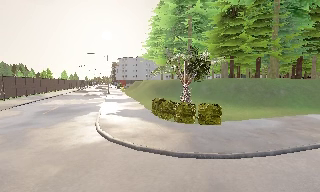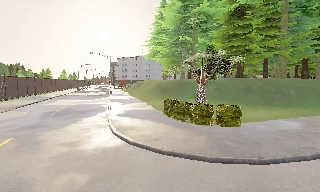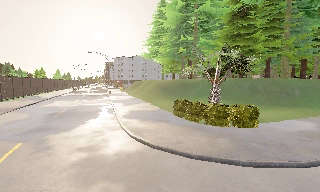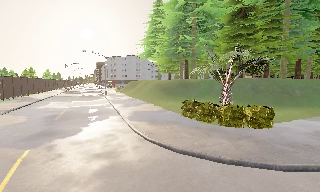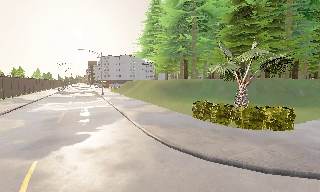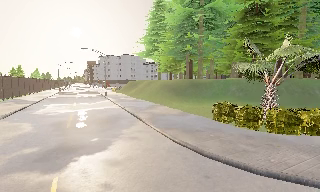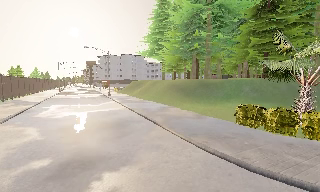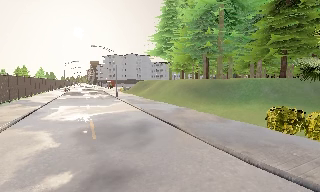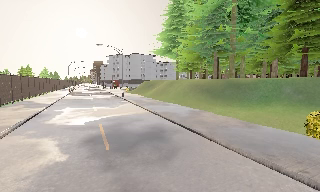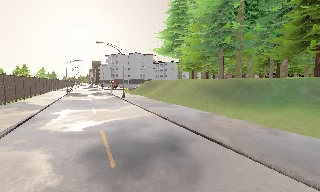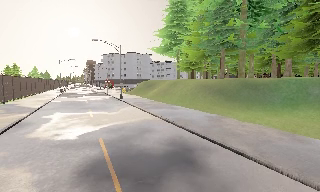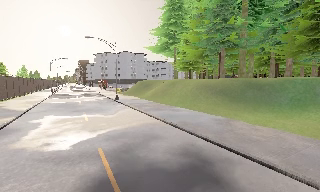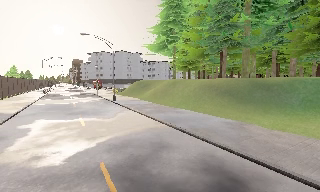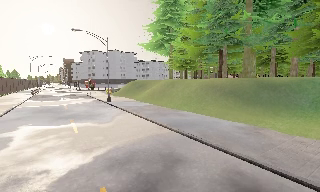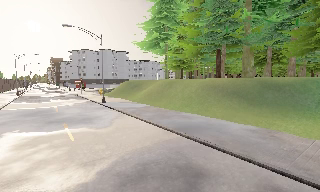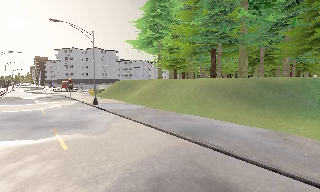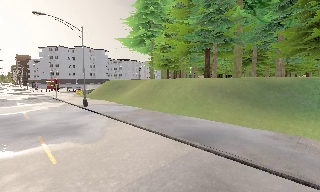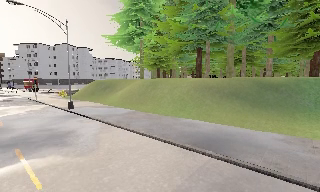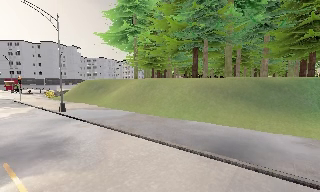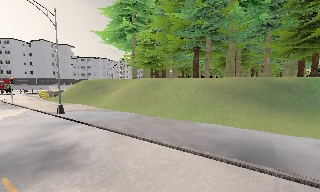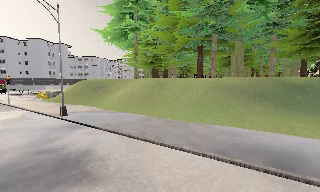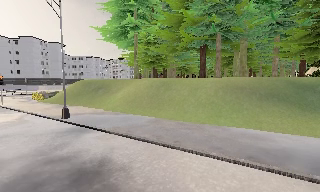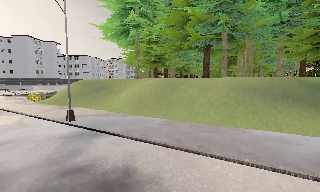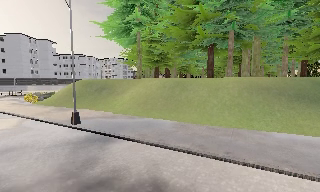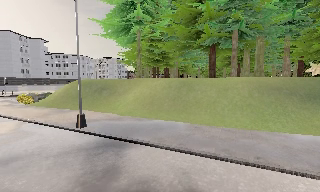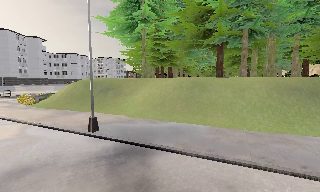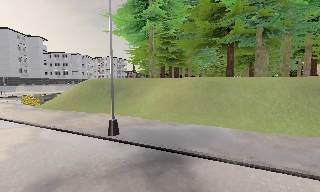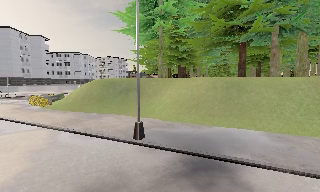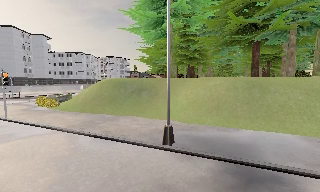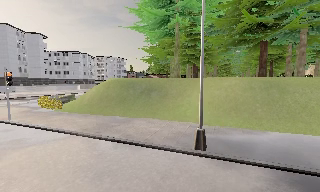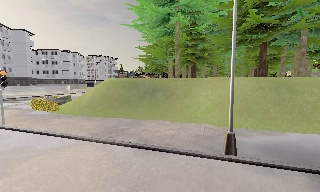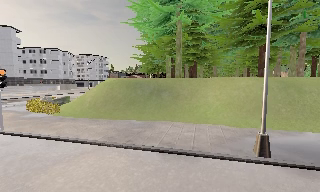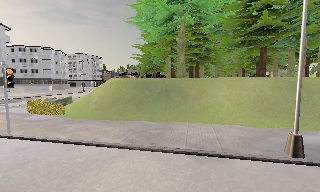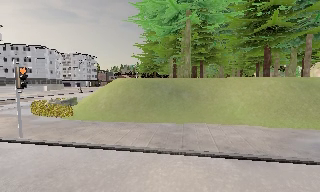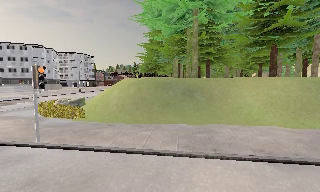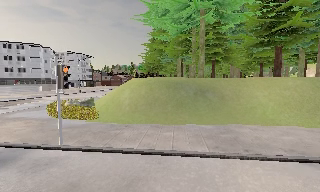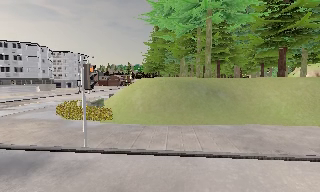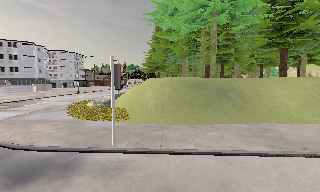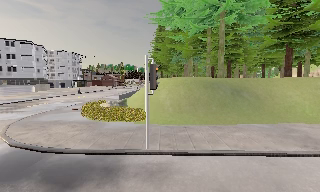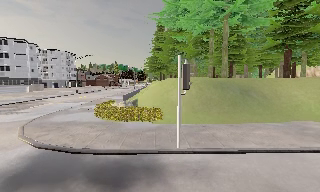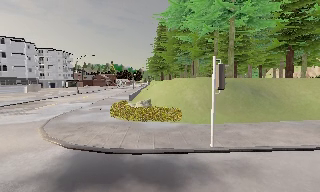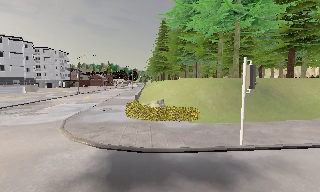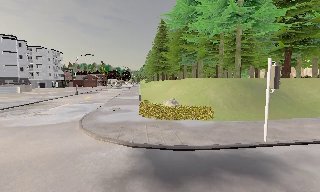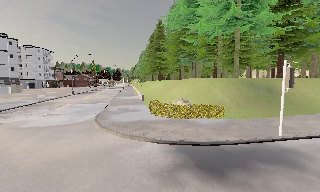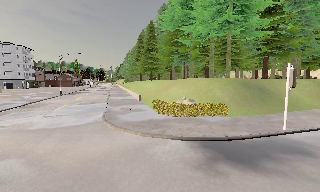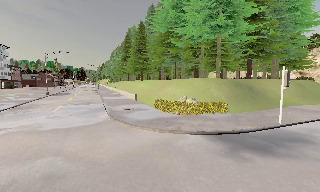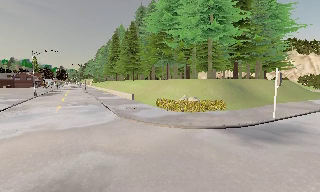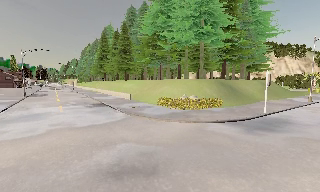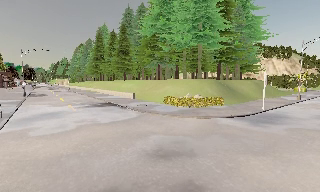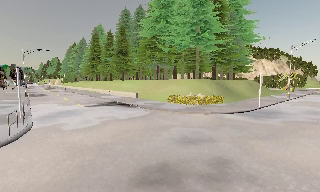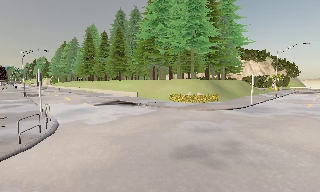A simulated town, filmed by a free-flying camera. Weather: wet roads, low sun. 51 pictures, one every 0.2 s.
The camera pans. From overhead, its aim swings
clockwise.
0.0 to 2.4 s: The camera pans to its right, which is clockwise from overhead, by about 15 degrees. It travels to its left and forward, about 14 m, so close, fixed things drift to the right.
2.4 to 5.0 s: The camera pans to its right, which is clockwise from overhead, by about 35 degrees. It travels to its left and forward, about 14 m.
5.0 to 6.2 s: The camera travels to its left, about 8 m, so close, fixed things drift to the right.
6.2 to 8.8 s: The camera pans to its right, which is clockwise from overhead, by about 30 degrees. It travels to its left, about 17 m, so close, fixed things drift to the right.
8.8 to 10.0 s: The camera pans to its right, which is clockwise from overhead, by about 25 degrees. It travels to its left and backward, about 11 m.
The film runs backward here.
